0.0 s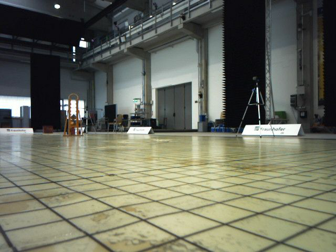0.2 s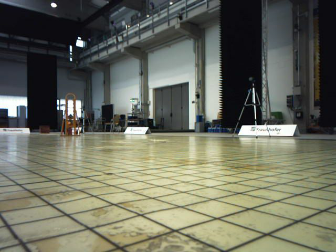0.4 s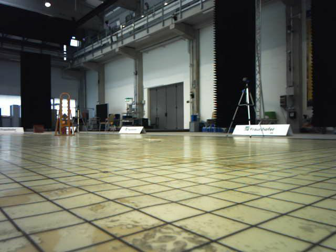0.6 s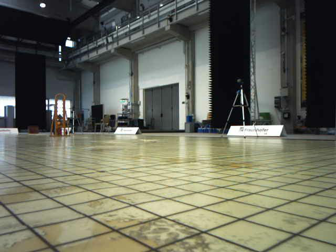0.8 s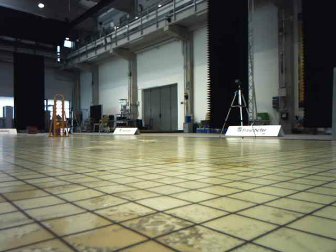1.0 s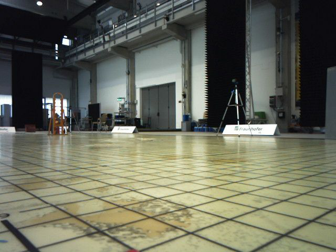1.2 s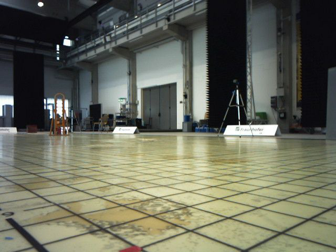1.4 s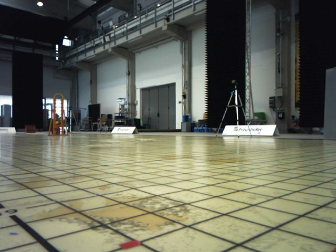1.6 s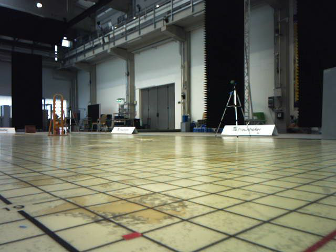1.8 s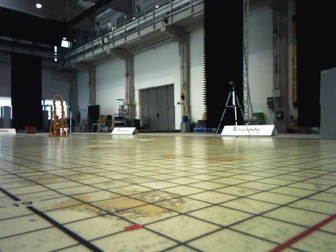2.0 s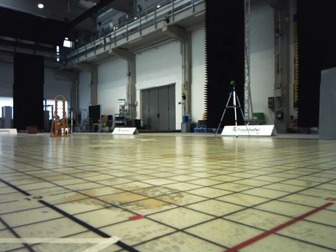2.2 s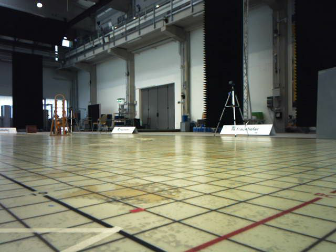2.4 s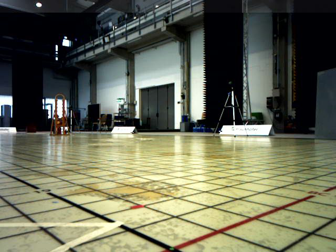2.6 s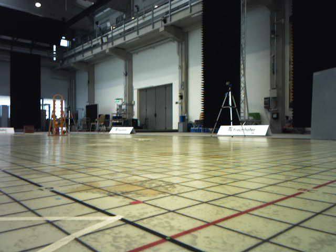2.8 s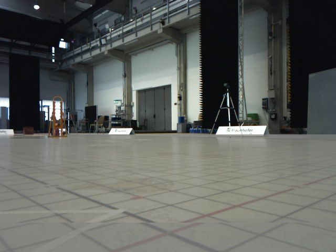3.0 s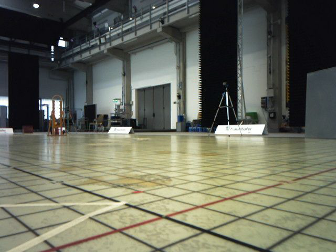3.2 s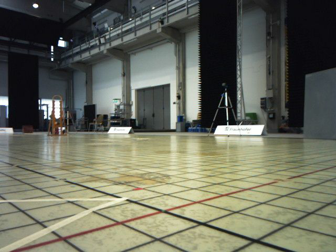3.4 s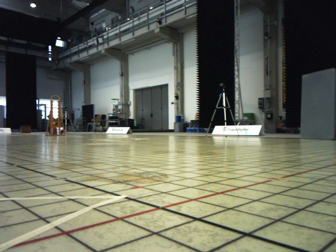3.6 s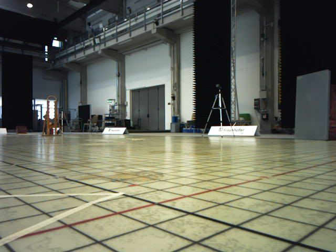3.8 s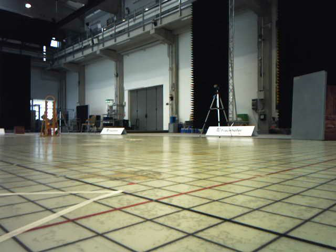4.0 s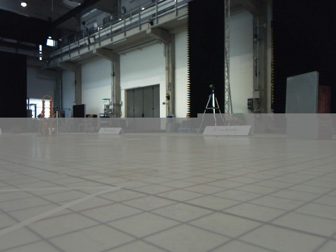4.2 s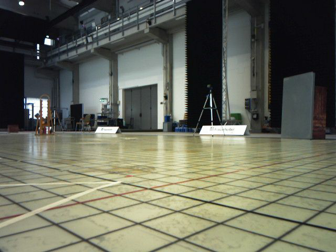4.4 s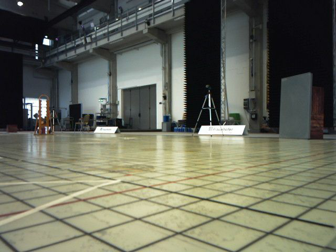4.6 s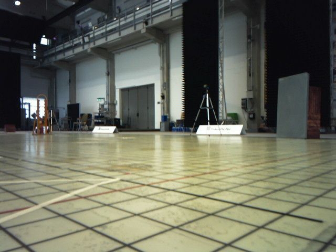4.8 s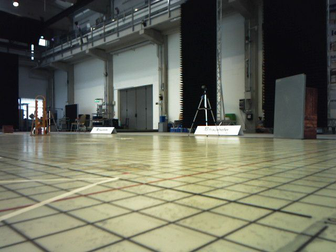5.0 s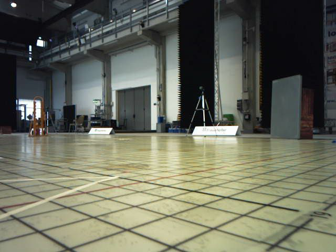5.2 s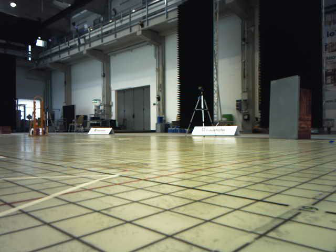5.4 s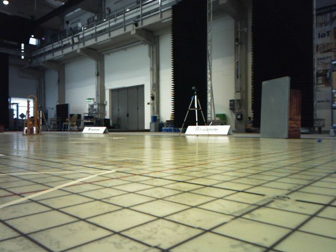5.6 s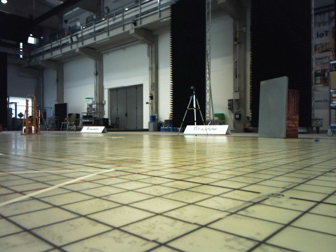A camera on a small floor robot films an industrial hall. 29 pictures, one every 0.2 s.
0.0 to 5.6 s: The camera pans to its right, which is clockwise from overhead, by about 10 degrees. It travels backward, about 1.2 m, so what stands in front gets smaller.
The film runs backward here.
